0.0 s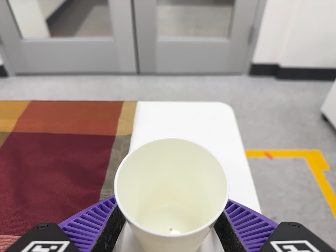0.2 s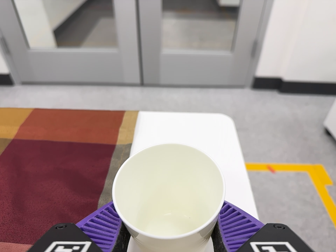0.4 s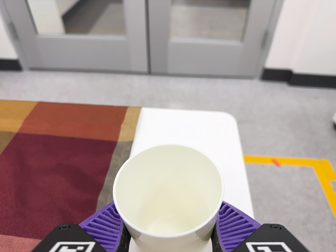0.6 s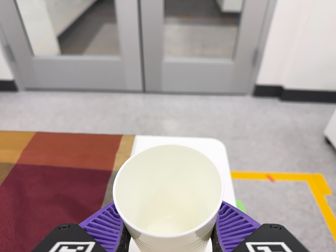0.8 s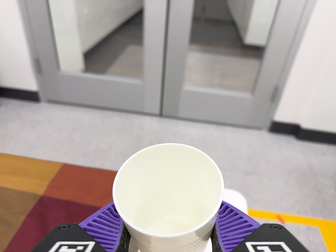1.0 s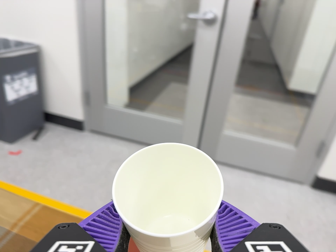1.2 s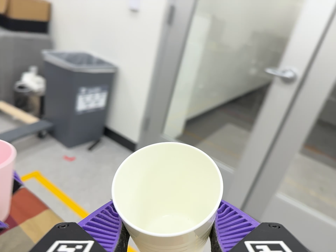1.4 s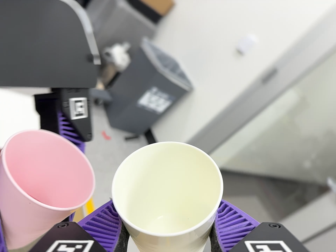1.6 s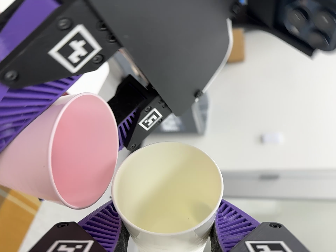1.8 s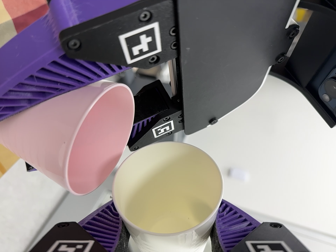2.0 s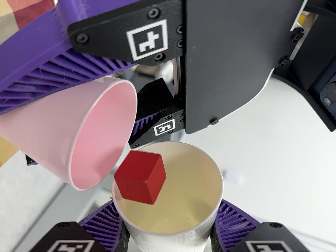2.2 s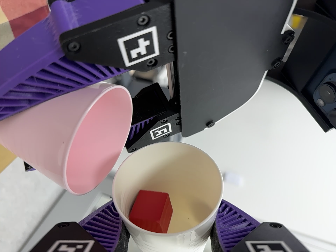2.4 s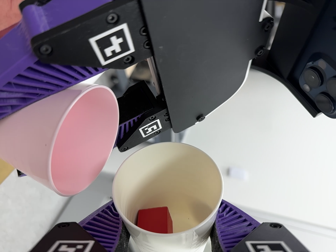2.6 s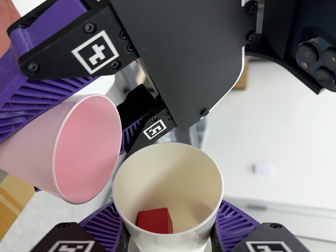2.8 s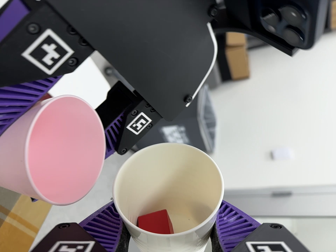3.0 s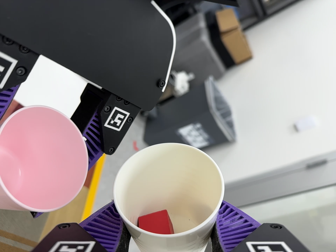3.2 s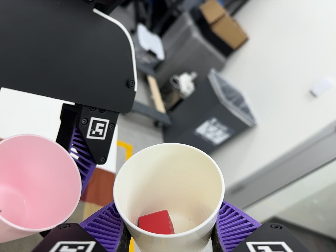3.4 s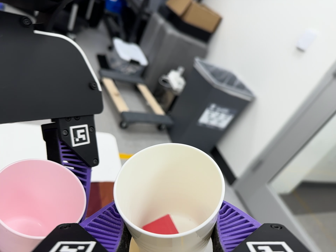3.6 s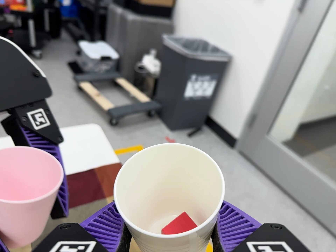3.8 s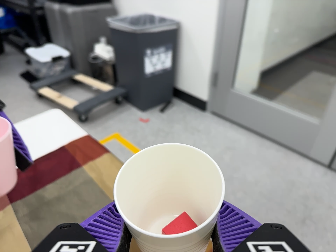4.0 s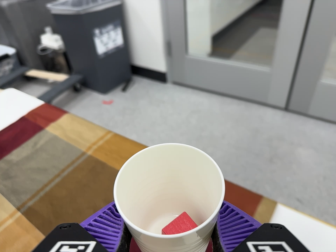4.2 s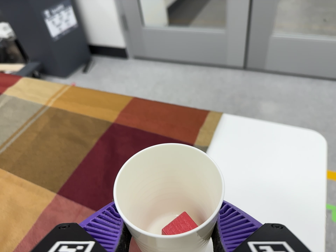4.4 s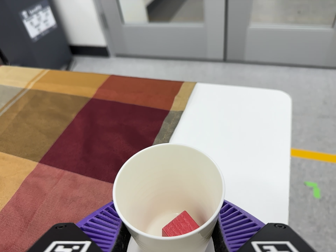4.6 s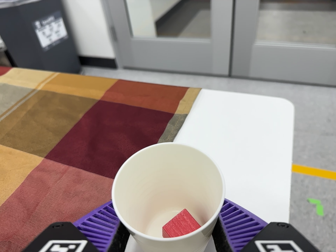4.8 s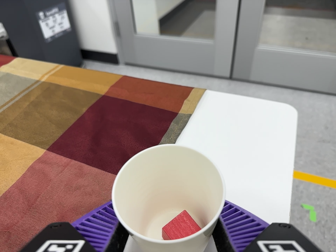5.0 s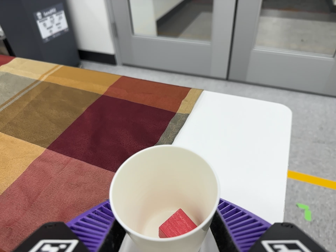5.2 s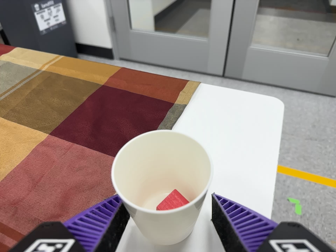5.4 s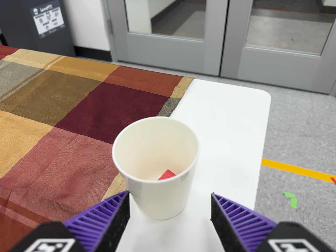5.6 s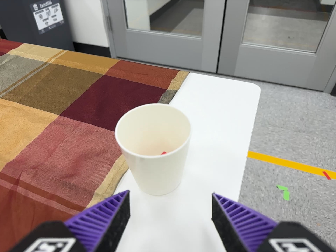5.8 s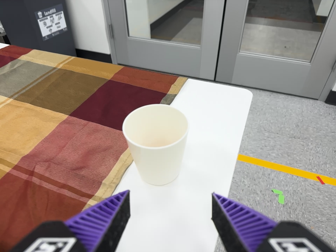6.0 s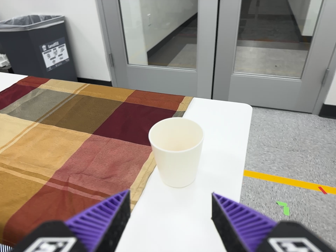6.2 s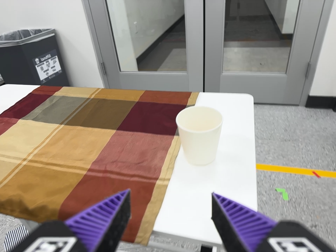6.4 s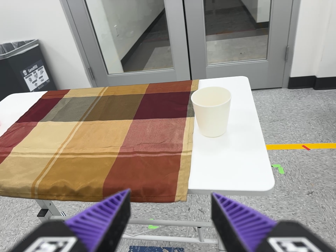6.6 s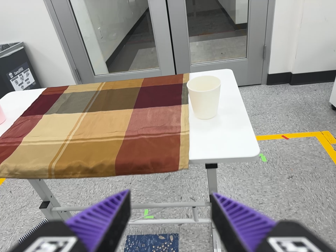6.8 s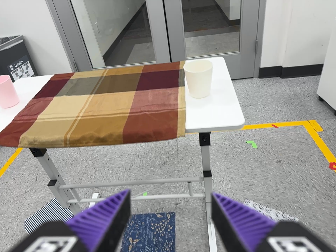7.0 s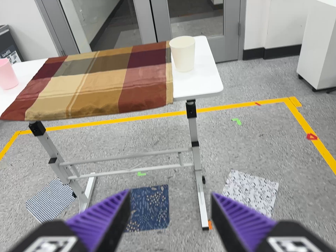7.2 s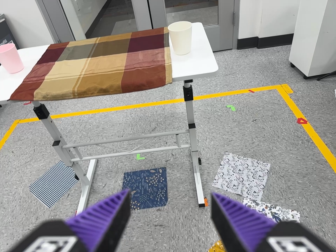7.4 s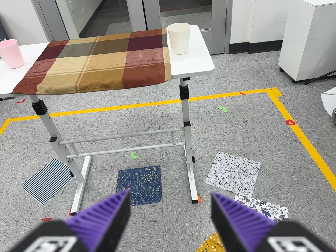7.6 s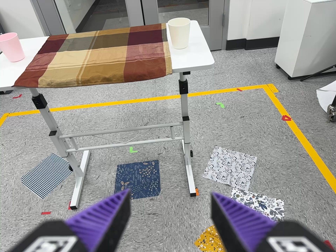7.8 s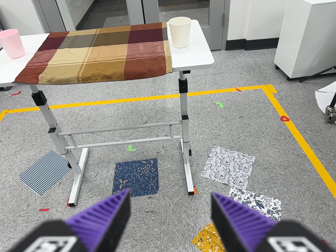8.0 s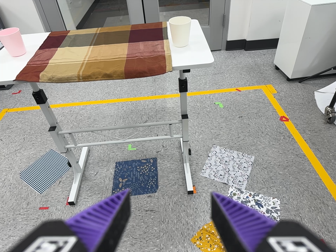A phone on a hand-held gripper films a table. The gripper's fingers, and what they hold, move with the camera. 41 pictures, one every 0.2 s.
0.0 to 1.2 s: The scene slides to the right, as the camera pans about 20 degrees to its left. It travels toward the top of its view and to its left, about 24 cm, so close, fixed things drift downward. Its aim tips toward the top of its view by about 20 degrees, and the scene shifts downward. It rolls about its line of sight by about 30 degrees, and the scene rotates clockwise.
1.2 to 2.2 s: The camera travels to its left, about 18 cm, so close, fixed things drift to the right. Its aim tips toward the top of its view by about 10 degrees, and the scene shifts downward. It rolls about its line of sight by about 95 degrees, and the scene rotates clockwise.
2.2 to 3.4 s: The camera pans to its left by about 20 degrees. It travels to its right and toward the bottom of its view, about 16 cm. It rolls about its line of sight by about 70 degrees, and the scene rotates counterclockwise.
3.4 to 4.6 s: The camera pans to its right by about 20 degrees. It travels toward the bottom of its view and to its right, about 38 cm, so close, fixed things drift upward. Its aim tips toward the bottom of its view by about 10 degrees, and the scene shifts upward. It rolls about its line of sight by about 55 degrees, and the scene rotates counterclockwise.
4.6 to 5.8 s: The camera travels backward and toward the bottom of its view, about 12 cm, so what stands in front gets smaller.
5.8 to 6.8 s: The camera pans to its right by about 10 degrees. It travels backward, to its left and toward the bottom of its view, about 40 cm, so what stands in front gets smaller. It rolls about its line of sight by about 15 degrees, and the scene rotates counterclockwise.
6.8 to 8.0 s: The camera travels backward and toward the bottom of its view, about 26 cm, so what stands in front gets smaller.
The film runs backward here.
